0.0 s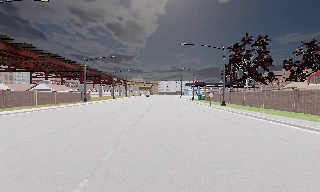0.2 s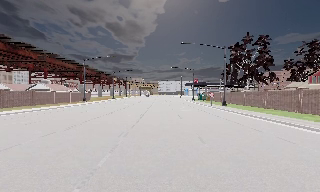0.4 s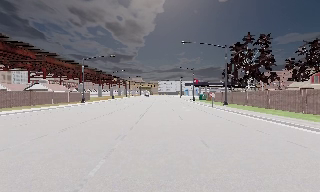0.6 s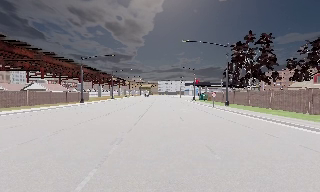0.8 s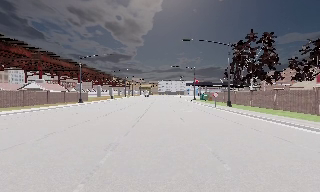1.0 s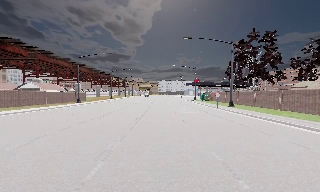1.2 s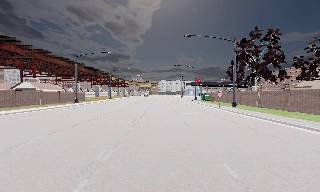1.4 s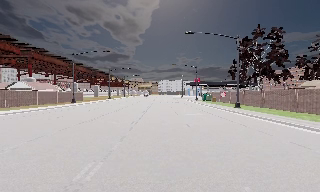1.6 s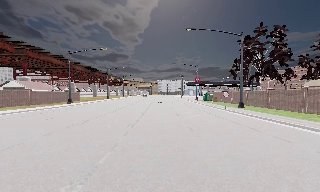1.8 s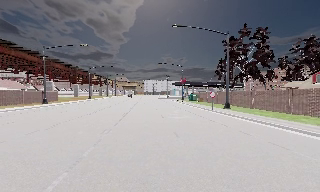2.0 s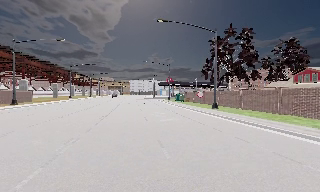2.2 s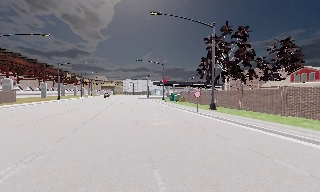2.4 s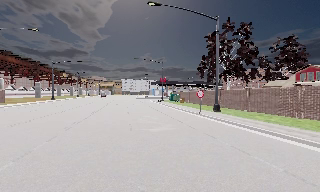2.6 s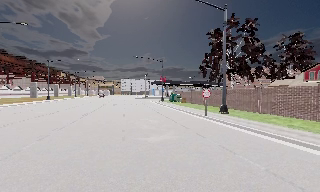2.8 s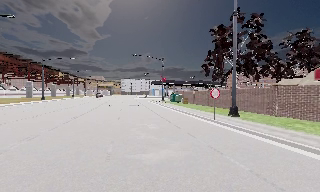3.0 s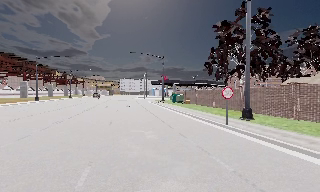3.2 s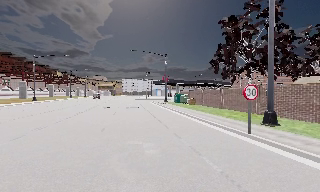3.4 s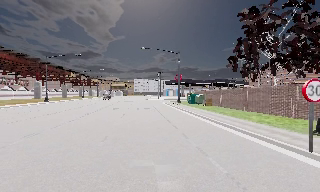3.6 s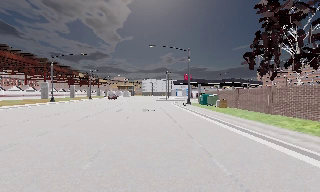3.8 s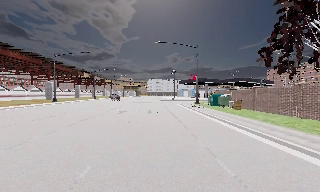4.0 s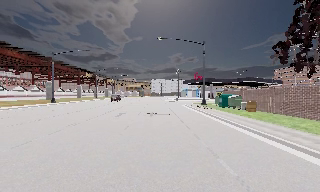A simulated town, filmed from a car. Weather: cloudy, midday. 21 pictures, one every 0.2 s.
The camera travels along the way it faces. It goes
forward.
0.0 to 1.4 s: The camera travels forward, about 5 m, so what stands in front looms larger. It gains speed.
1.4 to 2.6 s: The scene slides to the left, as the camera pans about 10 degrees to its right. It travels forward, about 9 m, so what stands in front looms larger.
2.6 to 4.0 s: The scene slides to the right, as the camera pans about 10 degrees to its left. It travels forward, about 14 m, so what stands in front looms larger.
The film runs forward here.
